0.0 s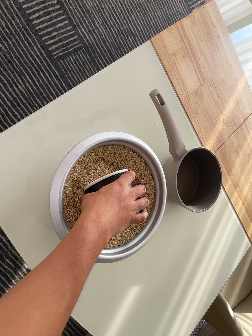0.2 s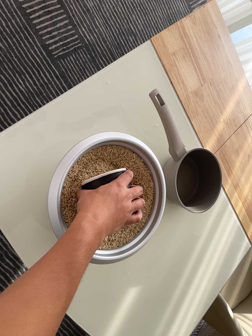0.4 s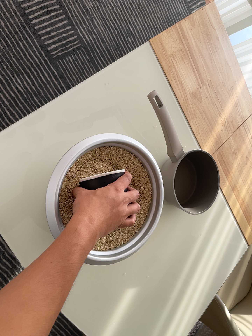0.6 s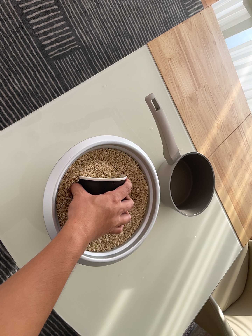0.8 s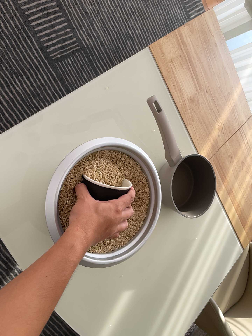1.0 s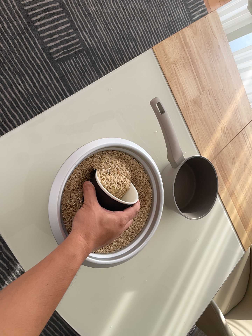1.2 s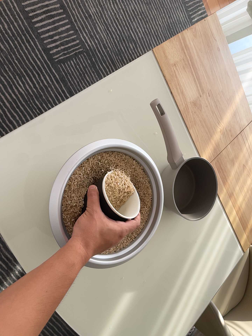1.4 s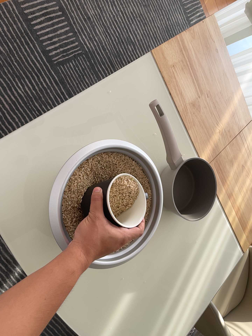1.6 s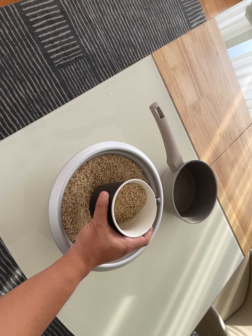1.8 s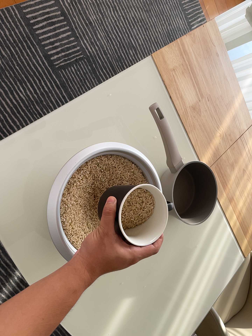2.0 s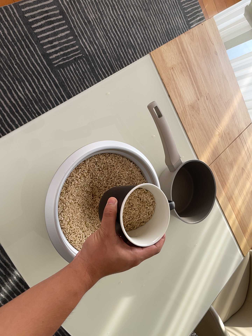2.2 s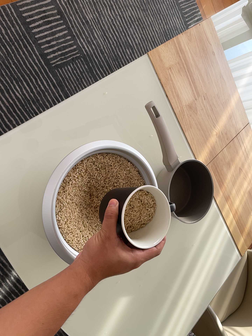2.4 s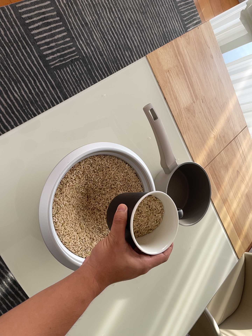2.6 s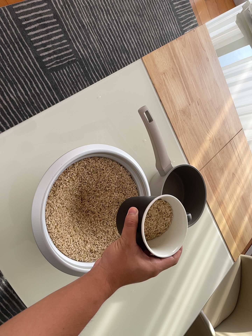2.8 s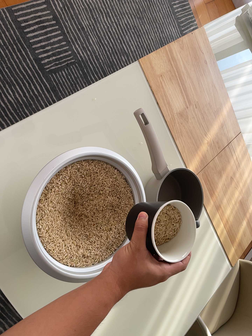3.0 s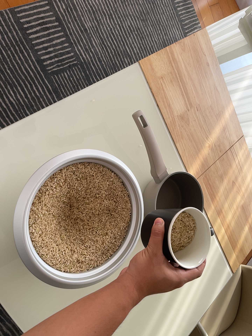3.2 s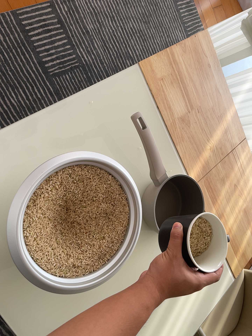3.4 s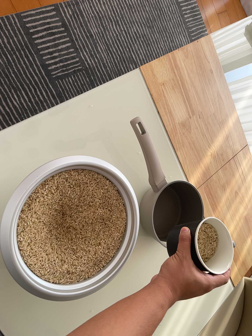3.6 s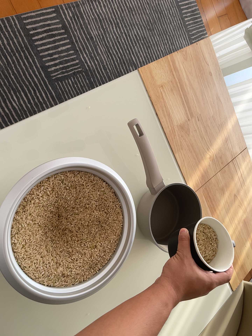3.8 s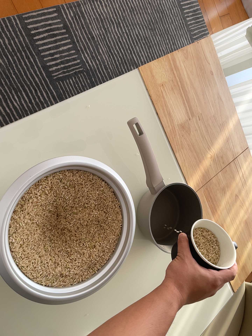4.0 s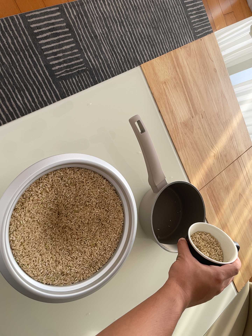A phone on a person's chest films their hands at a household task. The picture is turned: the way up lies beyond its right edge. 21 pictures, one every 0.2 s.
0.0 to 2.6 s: The camera shifts only a little, or ends up much as it began.
2.6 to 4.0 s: The camera travels to its right and forward, about 8 cm.
The film runs forward here.
